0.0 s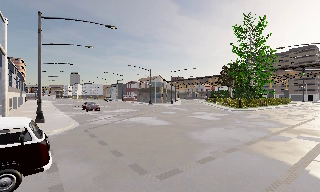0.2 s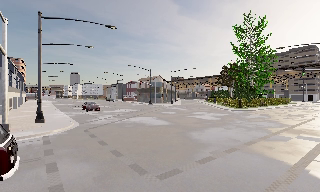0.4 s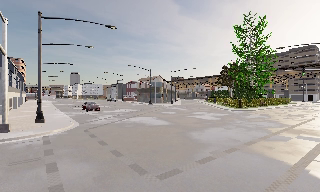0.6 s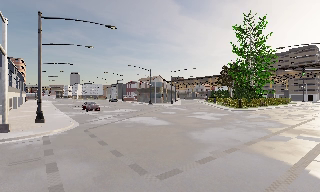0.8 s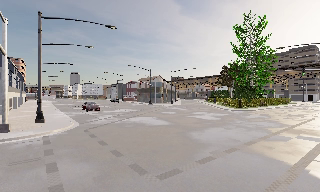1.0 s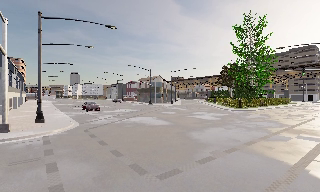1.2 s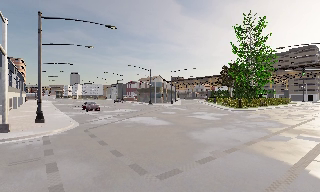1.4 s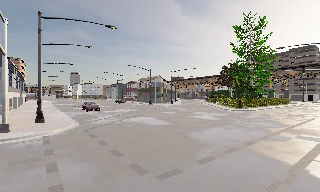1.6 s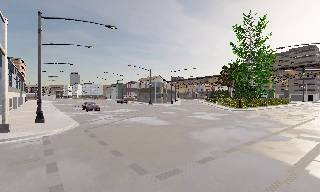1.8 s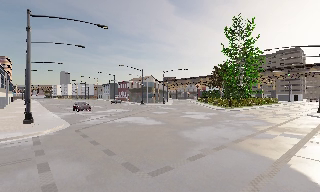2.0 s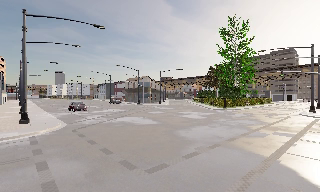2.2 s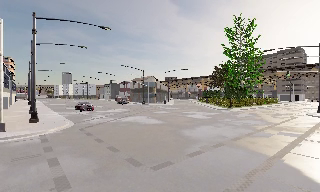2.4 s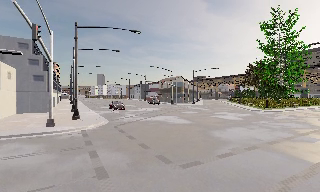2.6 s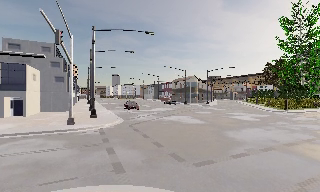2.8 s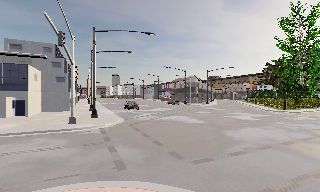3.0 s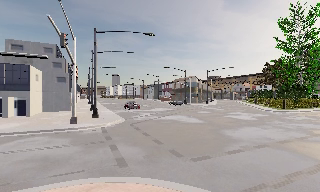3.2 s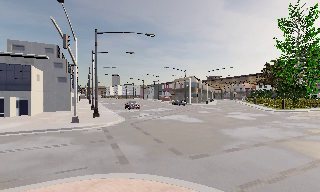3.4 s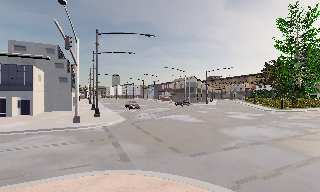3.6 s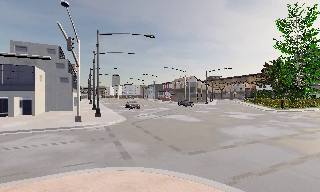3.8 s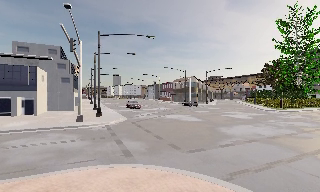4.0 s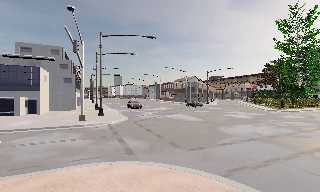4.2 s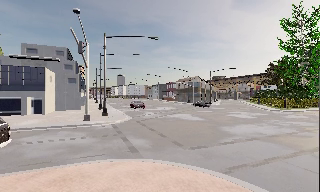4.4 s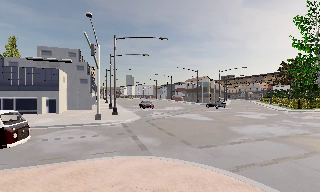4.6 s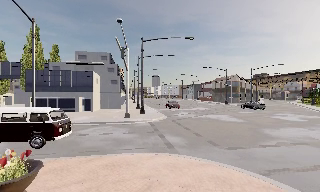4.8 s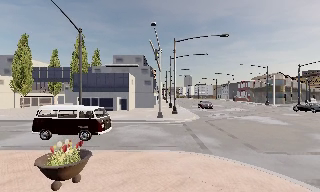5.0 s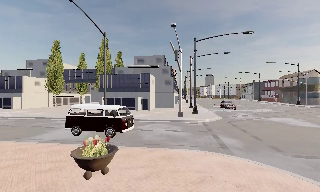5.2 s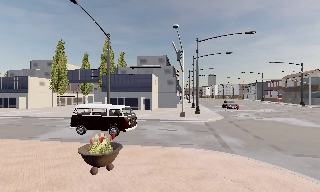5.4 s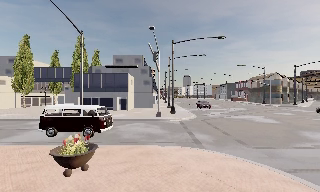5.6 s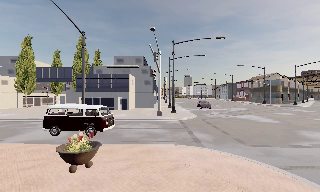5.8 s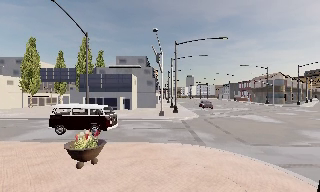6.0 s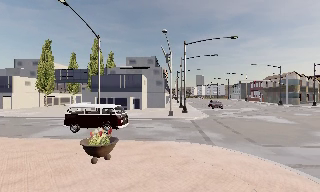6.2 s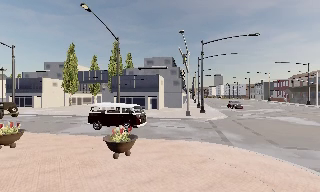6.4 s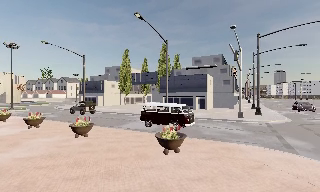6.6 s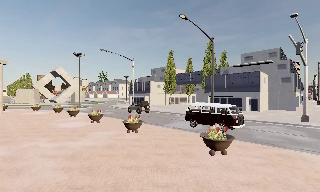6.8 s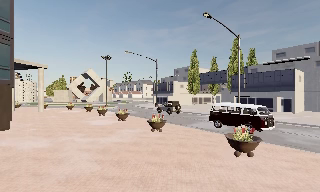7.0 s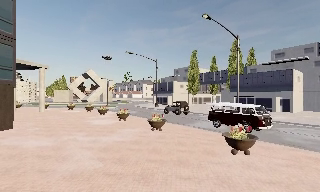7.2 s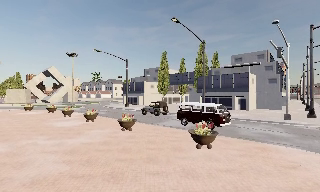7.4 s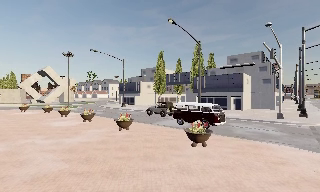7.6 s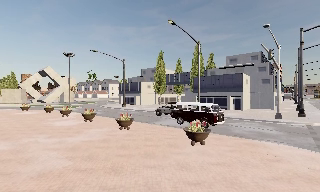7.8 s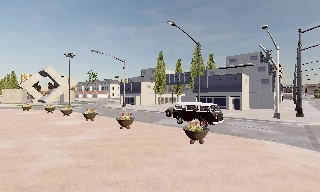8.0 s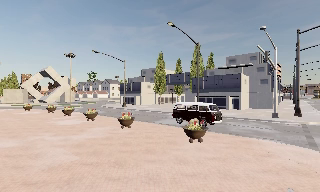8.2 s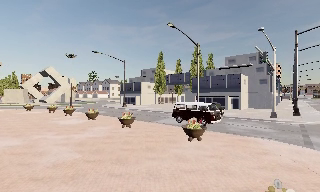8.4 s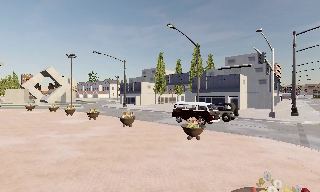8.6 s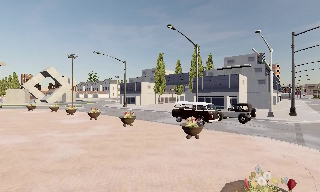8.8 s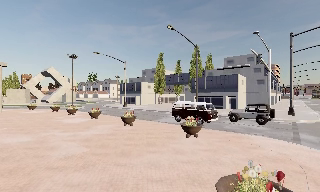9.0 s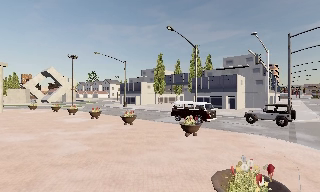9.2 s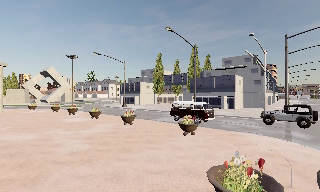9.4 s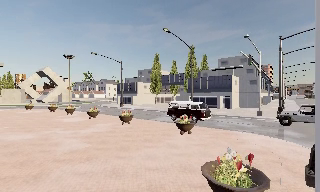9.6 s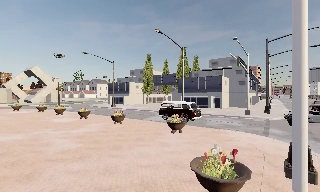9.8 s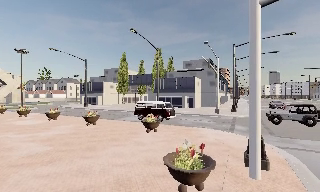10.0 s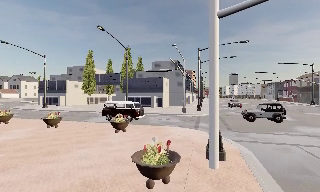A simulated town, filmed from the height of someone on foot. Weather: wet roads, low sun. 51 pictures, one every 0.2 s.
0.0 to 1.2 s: The camera keeps its place and its aim.
1.2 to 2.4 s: The camera travels backward, about 1 m, so what stands in front gets smaller. It gains speed.
2.4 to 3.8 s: The camera travels backward, about 1.5 m, so what stands in front gets smaller.
3.8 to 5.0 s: The camera swings to its left by about 30 degrees, and the scene slides to the right. It travels backward, about 1.5 m.
5.0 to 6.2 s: The camera travels backward, about 1.5 m, so what stands in front gets smaller.
6.2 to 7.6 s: The camera pans to its left, which is counterclockwise from overhead, by about 30 degrees. It travels backward, about 1.5 m, so what stands in front gets smaller.
7.6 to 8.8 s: The camera travels backward, about 1.5 m, so what stands in front gets smaller.
8.8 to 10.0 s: The camera pans to its right, which is clockwise from overhead, by about 25 degrees. It travels backward, about 1.5 m, so what stands in front gets smaller.
The film runs backward here.
